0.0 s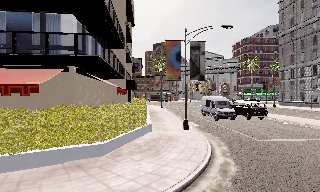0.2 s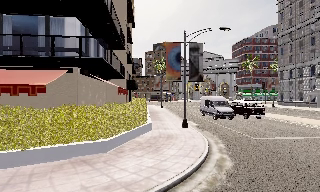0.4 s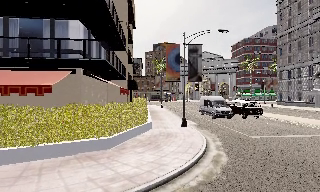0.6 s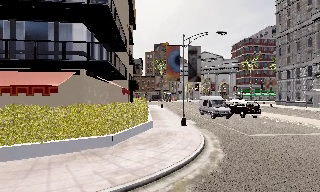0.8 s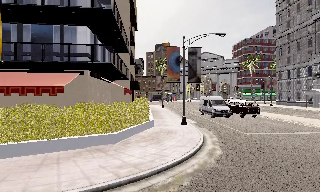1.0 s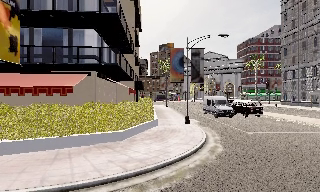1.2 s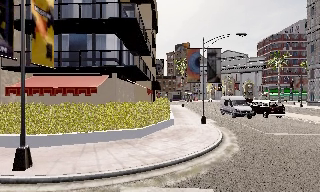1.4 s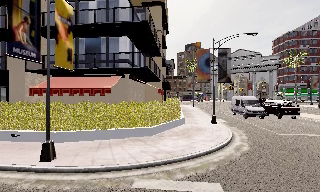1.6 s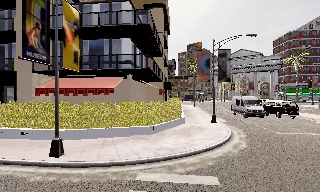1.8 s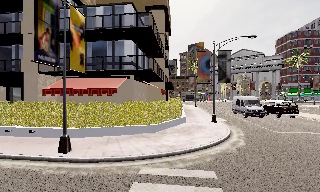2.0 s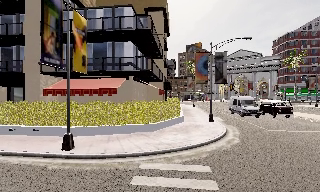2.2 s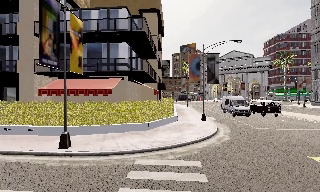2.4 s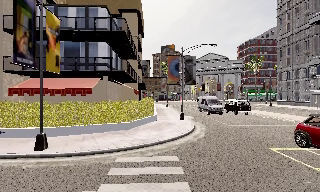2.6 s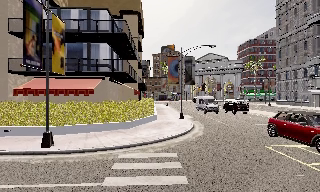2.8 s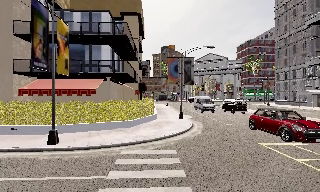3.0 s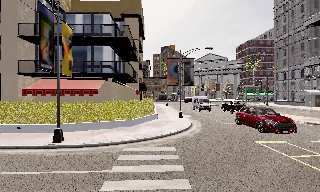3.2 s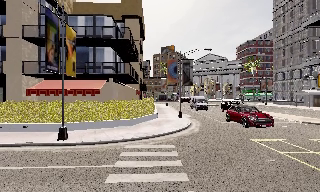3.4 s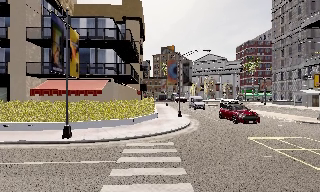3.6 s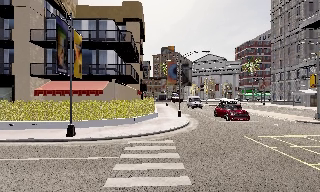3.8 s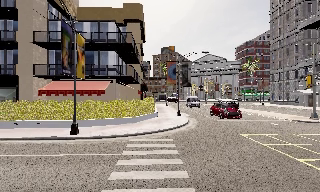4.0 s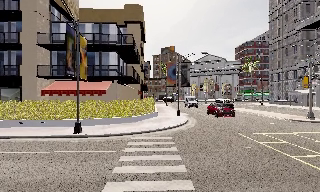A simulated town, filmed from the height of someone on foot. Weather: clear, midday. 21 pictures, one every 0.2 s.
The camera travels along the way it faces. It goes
backward.
0.0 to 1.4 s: The scene slides to the right, as the camera pans about 10 degrees to its left. It travels backward, about 3 m, so what stands in front gets smaller.
1.4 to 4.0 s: The camera travels backward, about 5 m, so what stands in front gets smaller.
The film runs backward here.
